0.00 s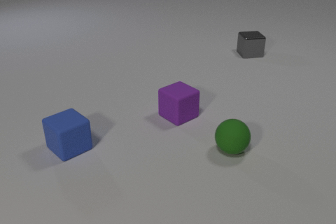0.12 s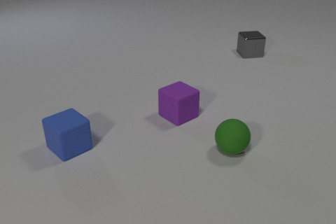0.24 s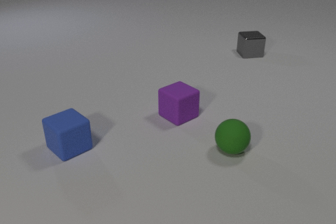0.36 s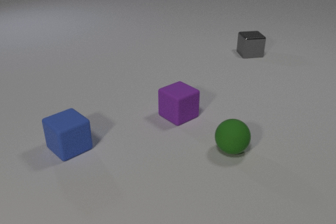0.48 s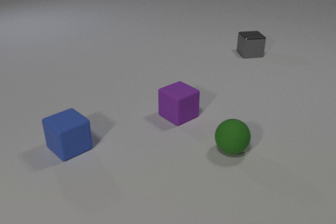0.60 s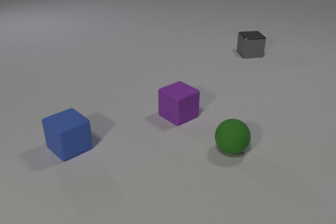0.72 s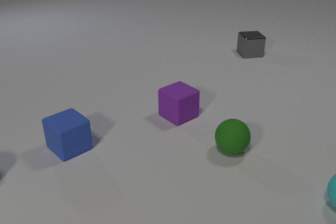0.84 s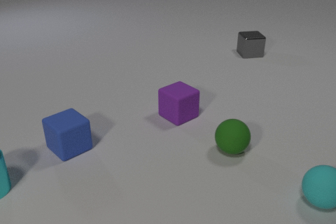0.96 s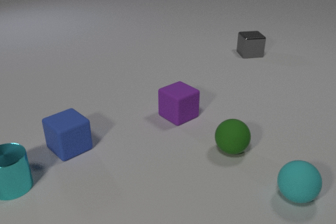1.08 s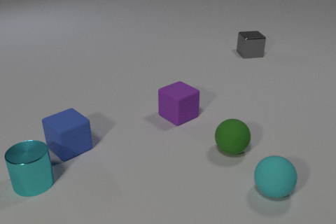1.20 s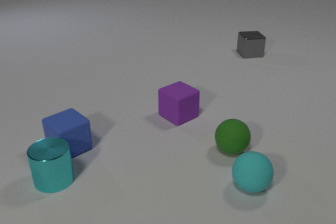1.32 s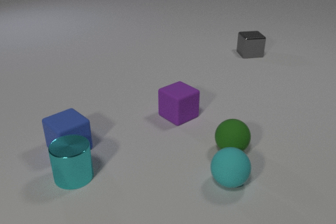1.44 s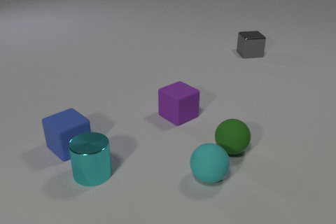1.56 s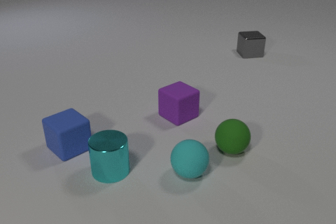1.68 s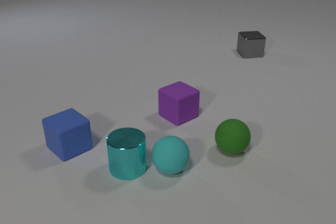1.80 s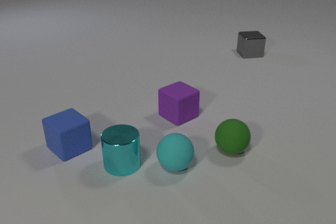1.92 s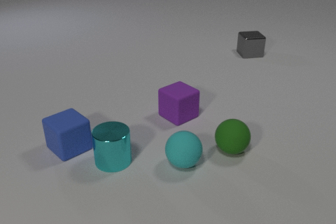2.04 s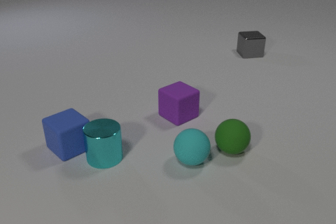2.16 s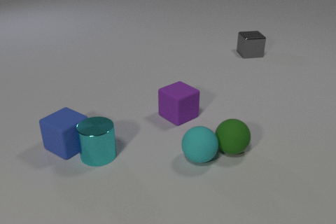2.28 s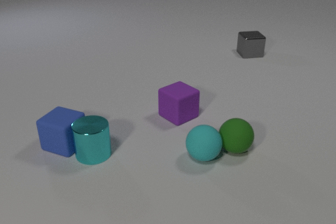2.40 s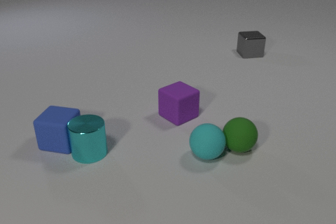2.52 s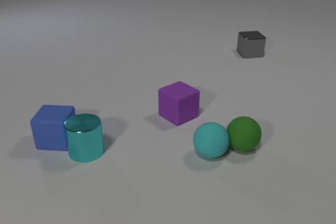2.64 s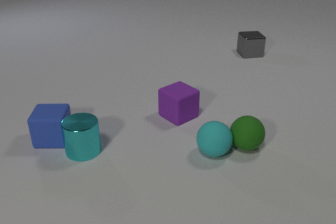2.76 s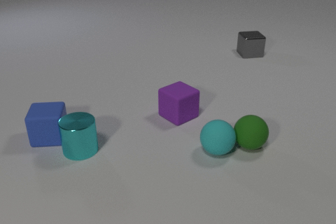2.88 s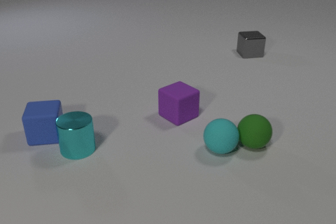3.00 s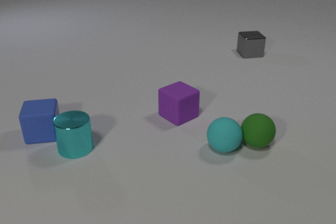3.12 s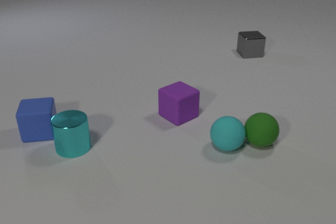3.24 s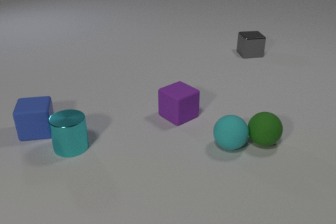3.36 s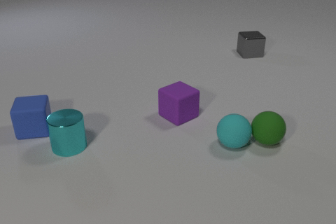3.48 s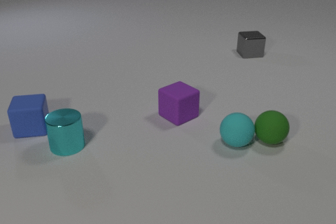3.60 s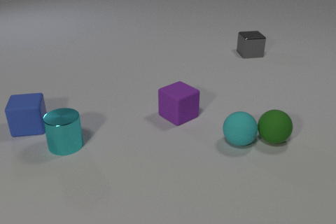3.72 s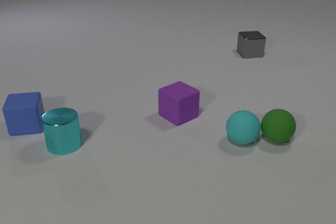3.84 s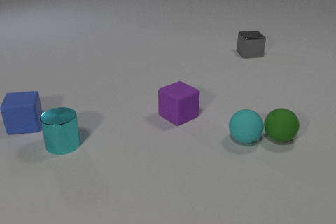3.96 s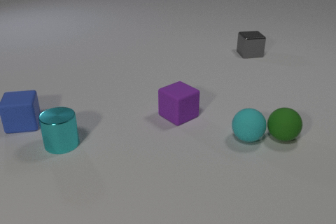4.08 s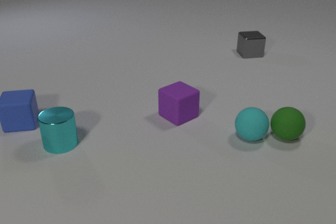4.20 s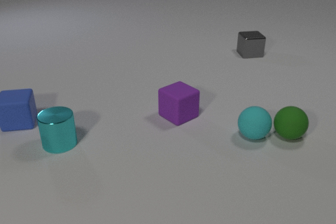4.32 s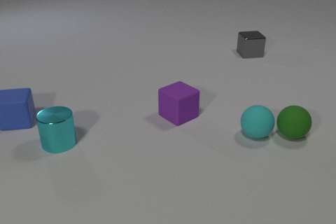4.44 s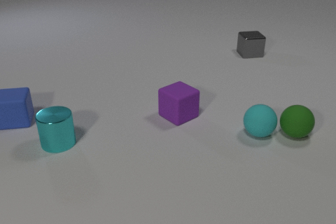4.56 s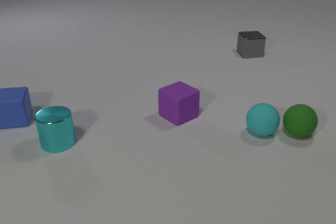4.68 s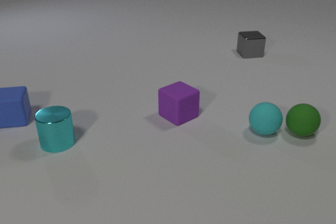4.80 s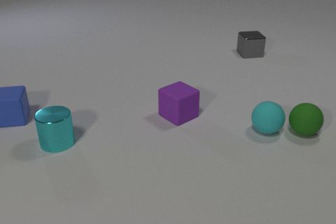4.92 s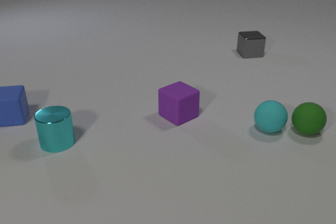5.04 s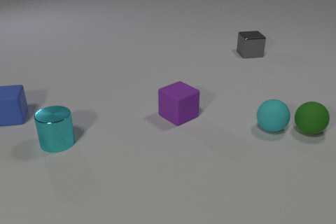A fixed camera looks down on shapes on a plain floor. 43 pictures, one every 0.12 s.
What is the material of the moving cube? rubber.
How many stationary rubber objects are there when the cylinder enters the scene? 3.
What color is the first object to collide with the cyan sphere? cyan.
0.00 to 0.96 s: The cyan metal cylinder comes in at the left edge, slides to the right. The cyan rubber sphere comes in at the right edge, rolls to the left.
0.96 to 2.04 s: The cyan metal cylinder slides to the right. The cyan rubber sphere rolls to the left. The cyan metal cylinder and the cyan rubber sphere collide.
2.04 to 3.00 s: The cyan metal cylinder slides to the left and away from the camera. The cyan rubber sphere rolls to the right and away from the camera. The blue rubber cube slides away from the camera and to the left, spins so that its near face slides to the right, counterclockwise seen from above. The green rubber sphere rolls to the right and away from the camera. The cyan metal cylinder and the blue rubber cube collide. The cyan rubber sphere and the green rubber sphere collide.
3.00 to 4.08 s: The cyan metal cylinder slides to the left and away from the camera. The cyan rubber sphere rolls to the right and away from the camera. The blue rubber cube slides away from the camera and to the left. The green rubber sphere rolls to the right and away from the camera.
4.08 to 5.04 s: The cyan rubber sphere rolls away from the camera and to the right. The blue rubber cube slides away from the camera and to the left. The green rubber sphere rolls to the right and away from the camera.
